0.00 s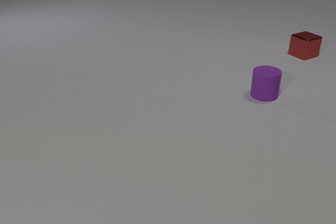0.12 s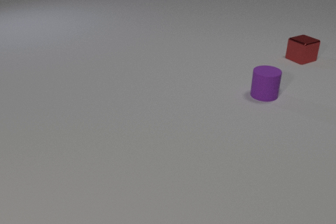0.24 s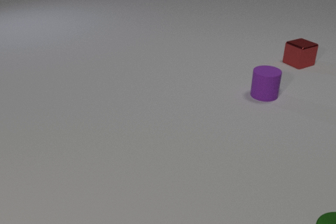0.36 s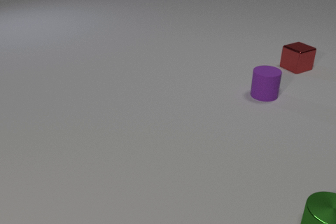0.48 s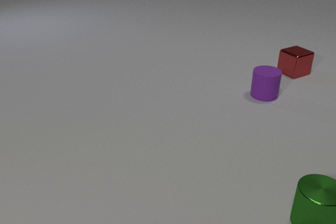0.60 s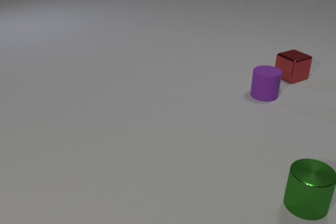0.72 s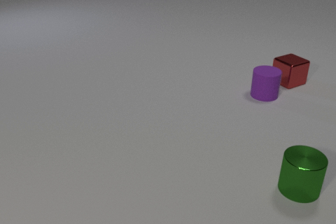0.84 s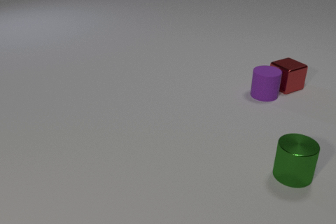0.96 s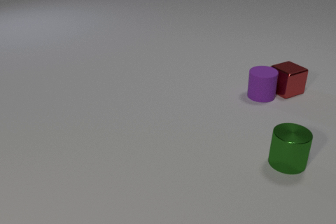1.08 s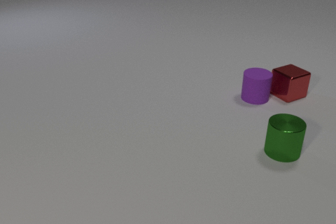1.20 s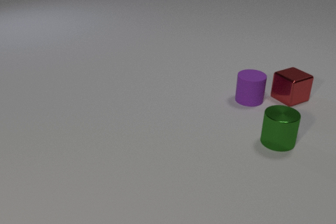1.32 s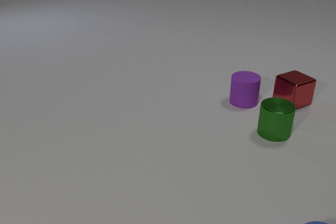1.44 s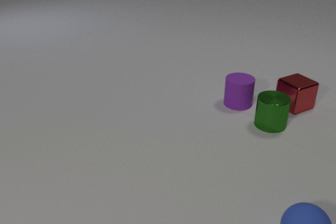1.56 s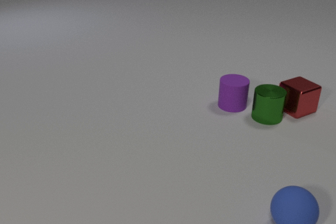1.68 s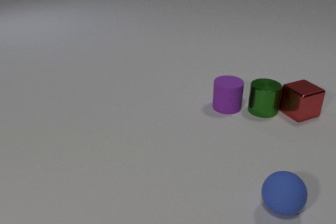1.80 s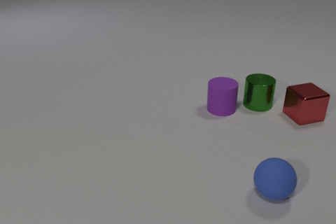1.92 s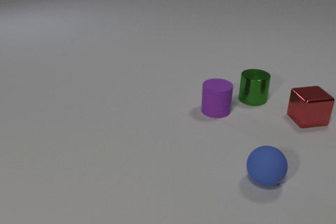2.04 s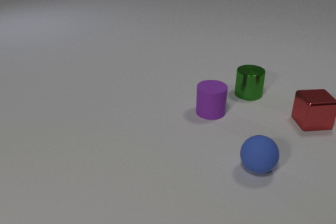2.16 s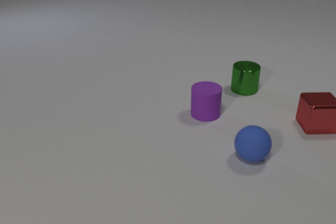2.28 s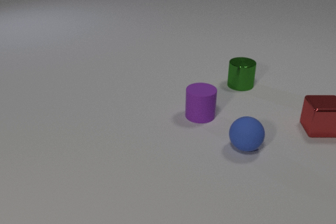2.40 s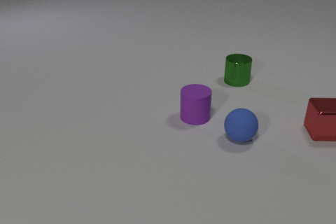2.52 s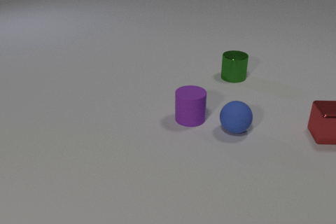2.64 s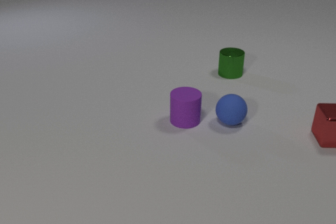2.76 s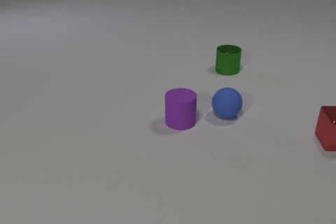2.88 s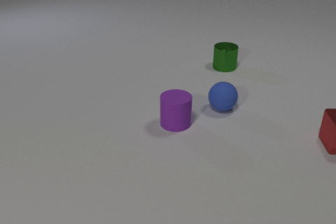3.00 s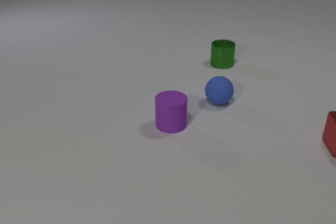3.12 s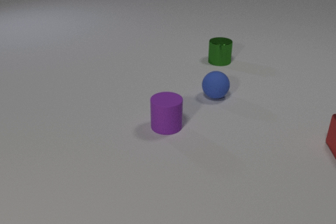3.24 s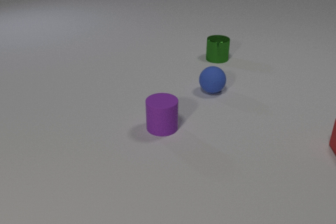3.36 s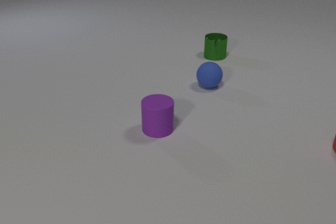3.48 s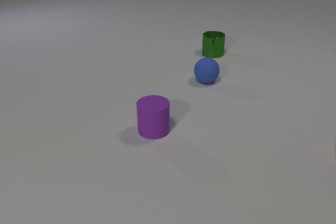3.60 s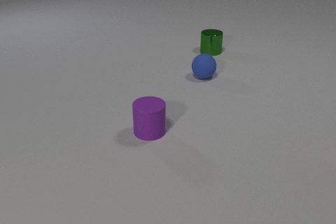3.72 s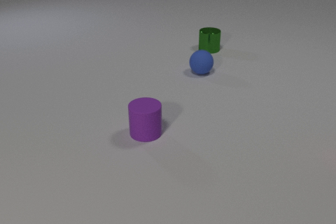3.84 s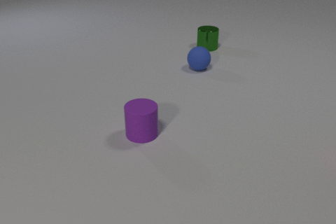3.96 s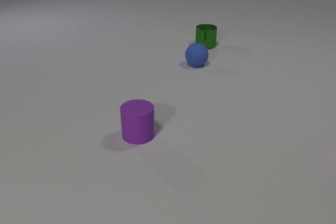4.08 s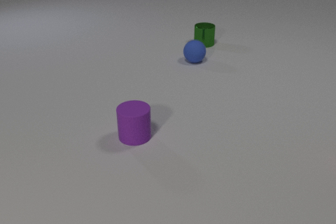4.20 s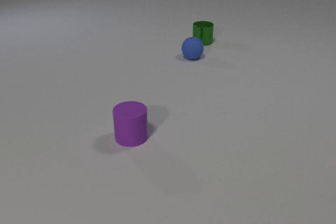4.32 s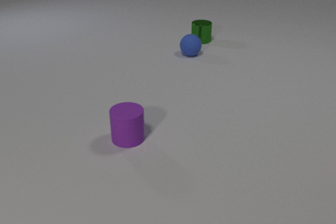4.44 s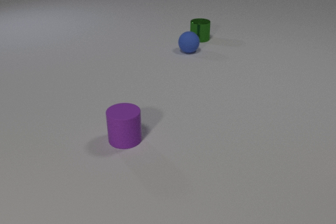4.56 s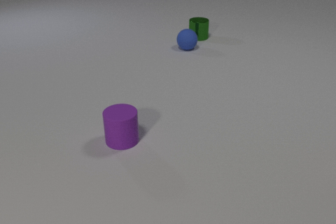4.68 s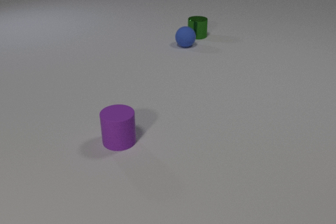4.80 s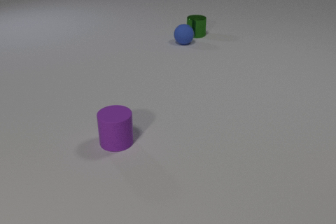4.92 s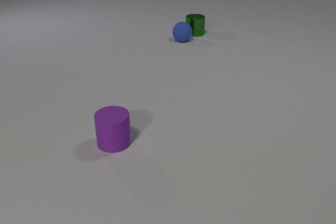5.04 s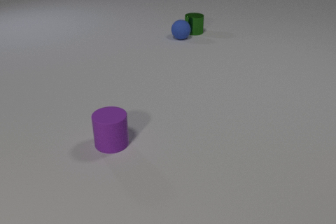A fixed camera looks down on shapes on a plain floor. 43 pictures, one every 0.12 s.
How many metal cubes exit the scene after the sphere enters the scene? 1.
What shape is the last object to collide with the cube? cylinder.
What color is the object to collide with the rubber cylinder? red.
0.00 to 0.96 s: The green metal cylinder comes in at the bottom edge, slides away from the camera. The red metal cube slides toward the camera. The red metal cube and the purple rubber cylinder collide.
0.96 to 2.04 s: The green metal cylinder slides away from the camera. The red metal cube slides toward the camera and to the right, spins clockwise seen from above by about 30 degrees, its near face sliding to the left. The blue rubber sphere comes in at the bottom edge, rolls away from the camera and to the left. The purple rubber cylinder slides to the left and toward the camera. The green metal cylinder and the red metal cube collide.
2.04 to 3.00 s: The green metal cylinder slides away from the camera and to the left. The red metal cube slides toward the camera and to the right. The blue rubber sphere rolls away from the camera. The purple rubber cylinder slides to the left and toward the camera.
3.00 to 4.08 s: The green metal cylinder slides away from the camera. The red metal cube slides to the right and toward the camera, leaves at the right edge. The blue rubber sphere rolls away from the camera. The purple rubber cylinder slides to the left and toward the camera.
4.08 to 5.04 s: The green metal cylinder slides away from the camera. The blue rubber sphere rolls away from the camera. The purple rubber cylinder slides to the left and toward the camera.
